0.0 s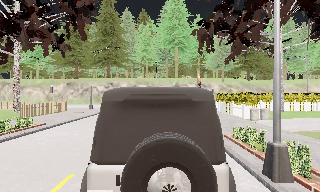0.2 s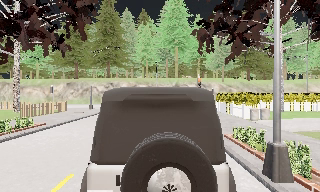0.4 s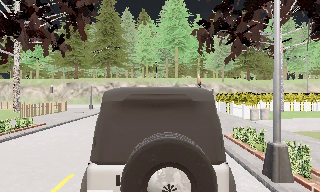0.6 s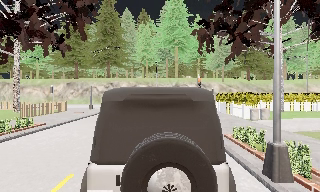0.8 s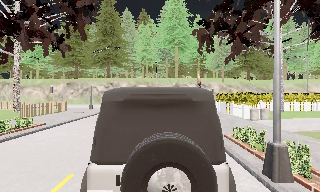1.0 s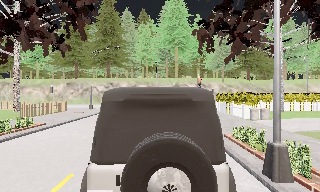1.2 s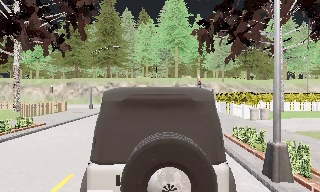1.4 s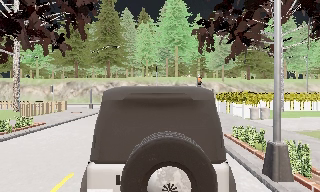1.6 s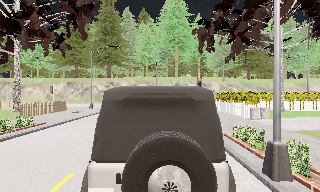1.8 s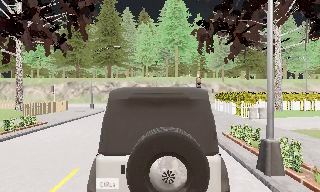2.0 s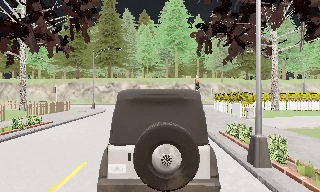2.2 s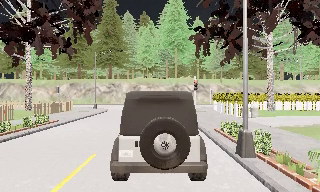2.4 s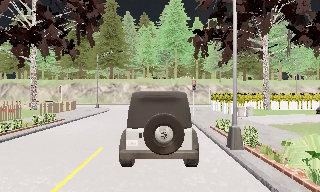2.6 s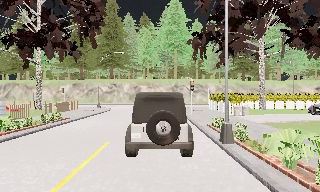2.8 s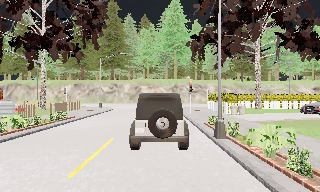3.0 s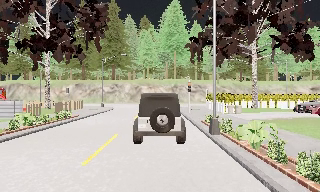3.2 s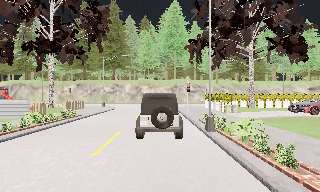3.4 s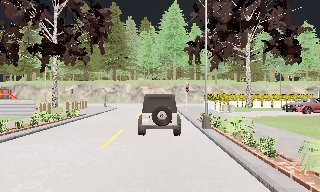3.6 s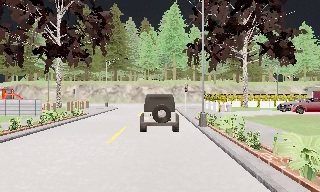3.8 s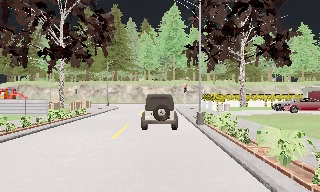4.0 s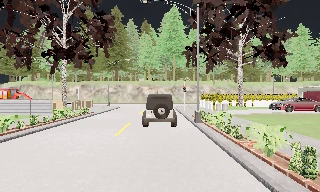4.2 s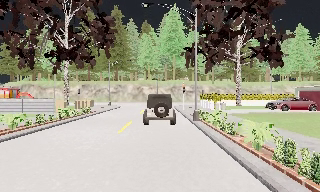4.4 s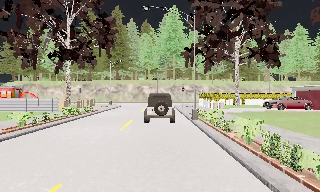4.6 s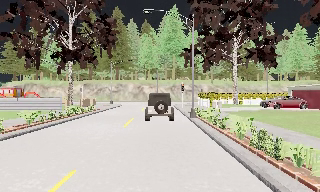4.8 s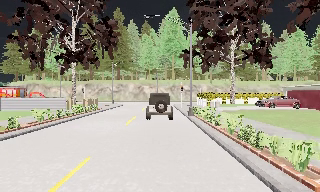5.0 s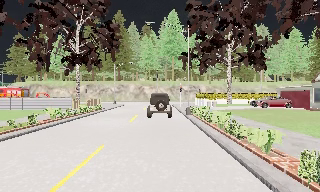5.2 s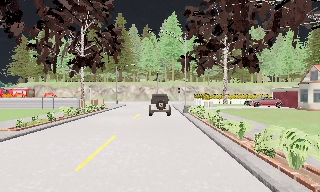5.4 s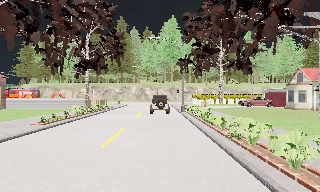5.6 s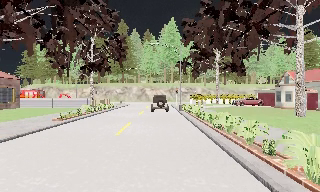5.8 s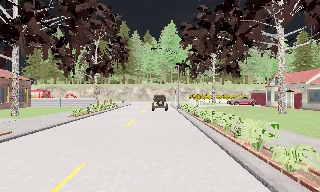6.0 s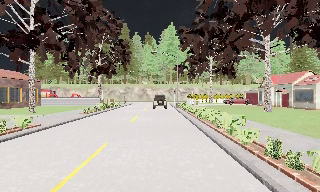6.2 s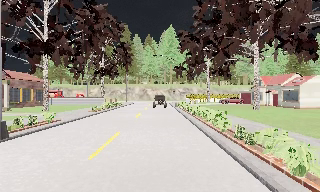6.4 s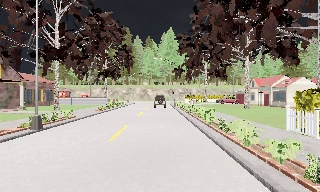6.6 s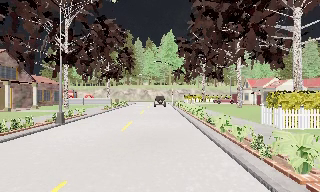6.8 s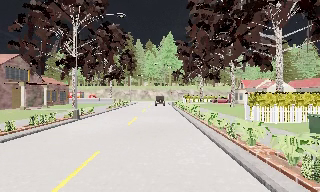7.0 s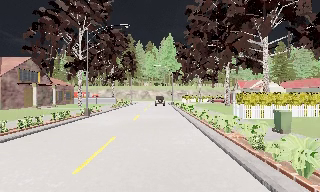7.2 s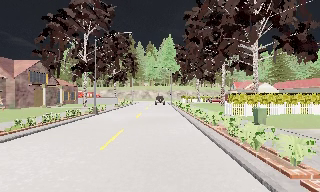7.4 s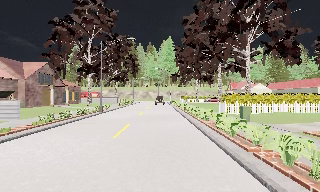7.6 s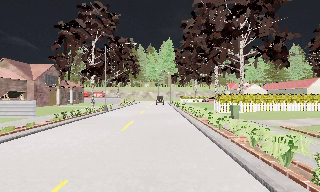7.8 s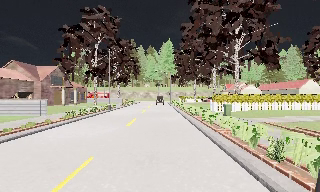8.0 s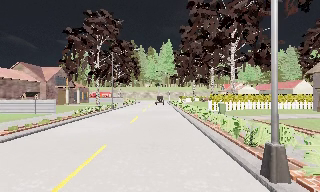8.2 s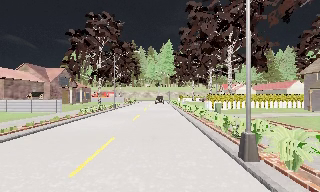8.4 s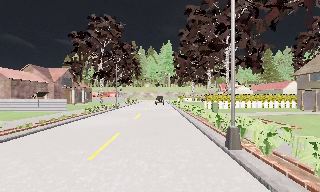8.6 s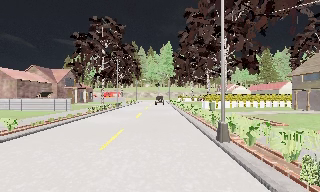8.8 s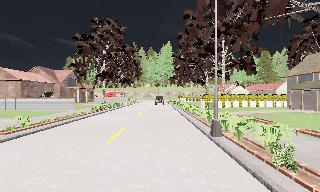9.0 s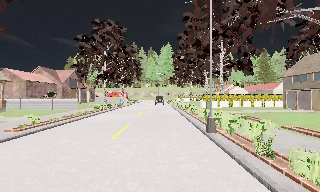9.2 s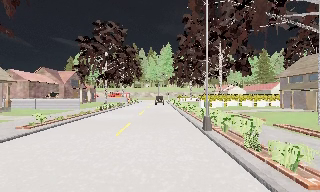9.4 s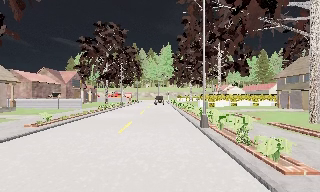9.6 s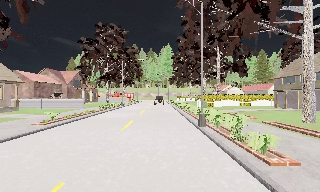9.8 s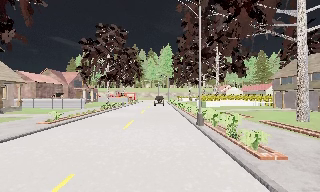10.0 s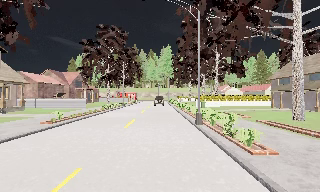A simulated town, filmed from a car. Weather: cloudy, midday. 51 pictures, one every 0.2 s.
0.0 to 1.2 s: The camera keeps its place and its aim.
1.2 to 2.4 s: The camera travels backward, about 2 m, so what stands in front gets smaller. It gains speed.
2.4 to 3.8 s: The camera travels backward, about 4.5 m, so what stands in front gets smaller.
3.8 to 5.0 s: The camera travels backward, about 4 m, so what stands in front gets smaller. It gains speed.
5.0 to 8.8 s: The camera travels backward, about 30 m, so what stands in front gets smaller. It loses speed.
8.8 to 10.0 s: The camera travels backward, about 3 m, so what stands in front gets smaller. It loses speed.
The film runs backward here.
